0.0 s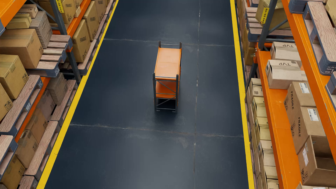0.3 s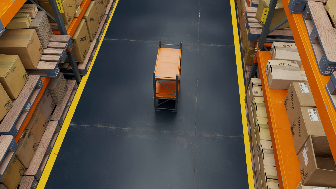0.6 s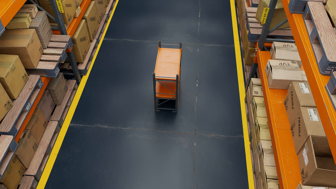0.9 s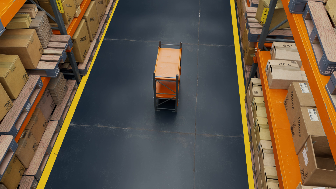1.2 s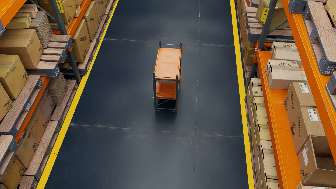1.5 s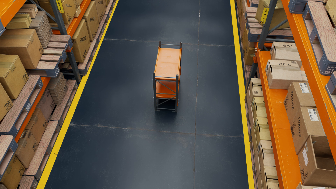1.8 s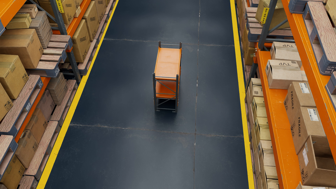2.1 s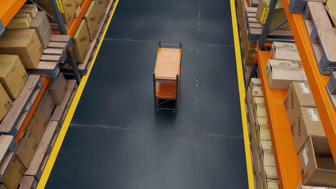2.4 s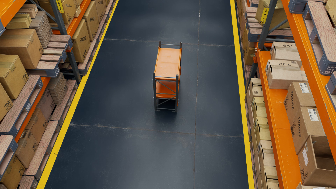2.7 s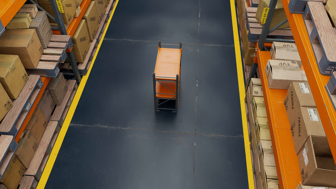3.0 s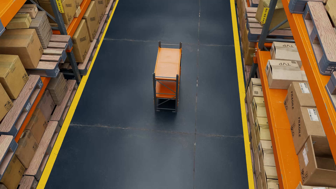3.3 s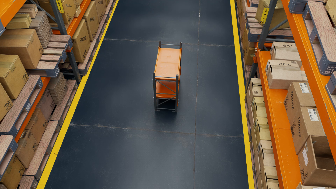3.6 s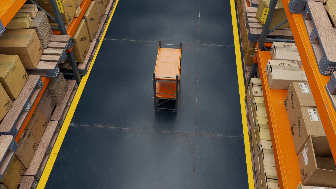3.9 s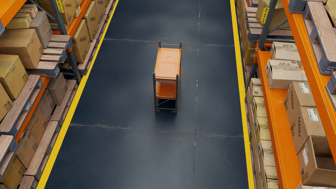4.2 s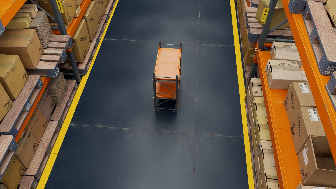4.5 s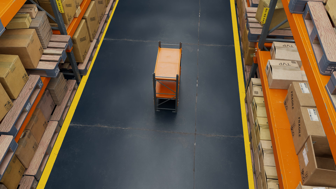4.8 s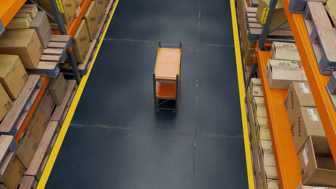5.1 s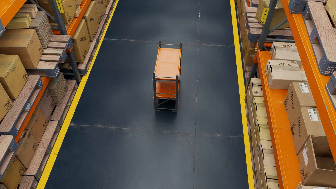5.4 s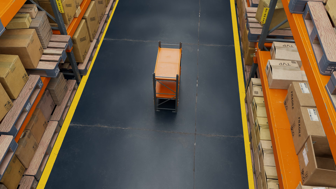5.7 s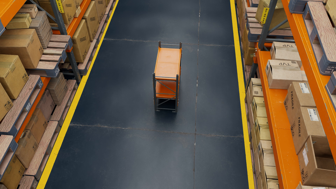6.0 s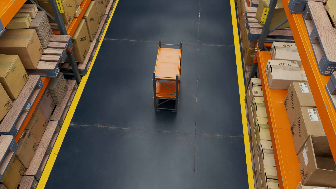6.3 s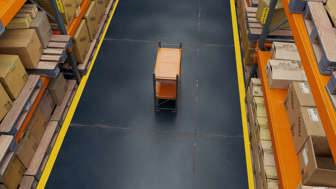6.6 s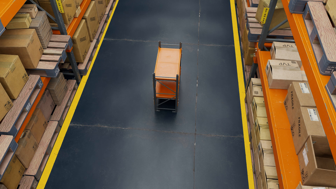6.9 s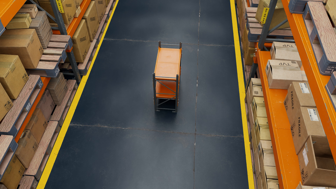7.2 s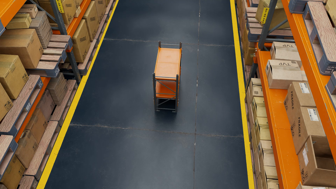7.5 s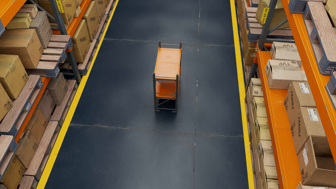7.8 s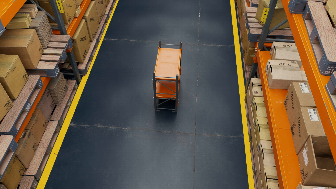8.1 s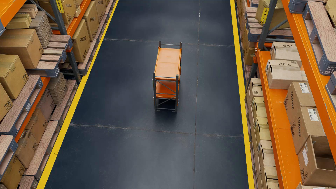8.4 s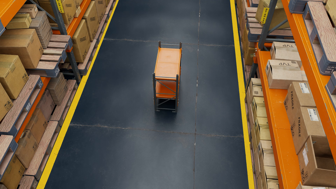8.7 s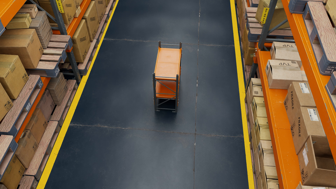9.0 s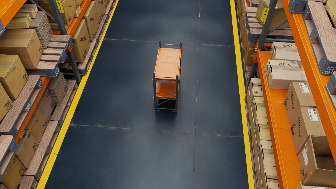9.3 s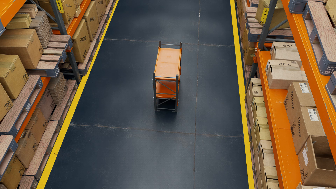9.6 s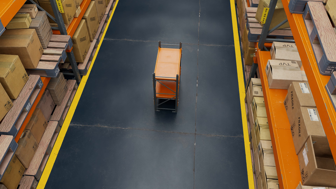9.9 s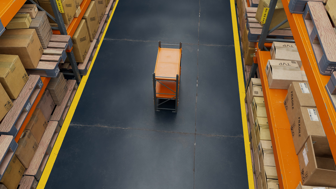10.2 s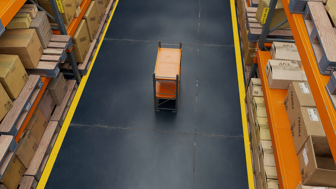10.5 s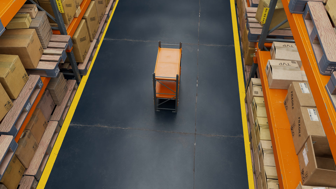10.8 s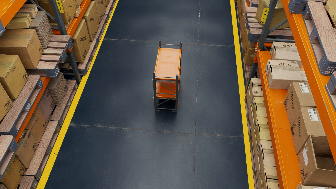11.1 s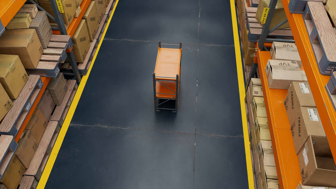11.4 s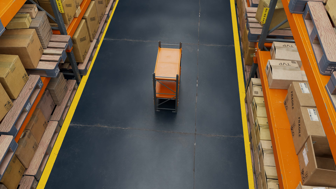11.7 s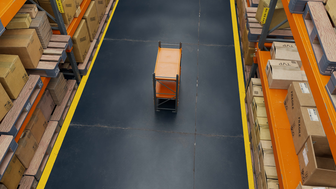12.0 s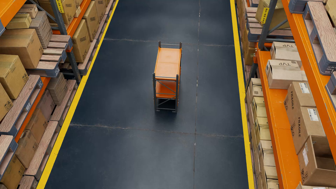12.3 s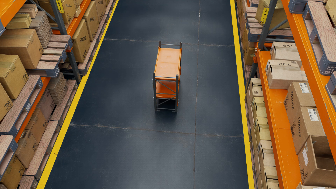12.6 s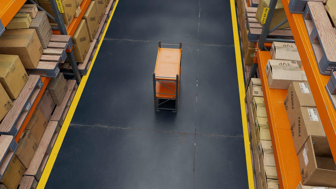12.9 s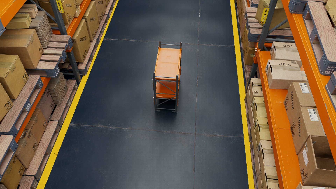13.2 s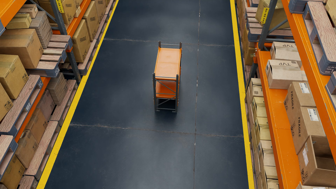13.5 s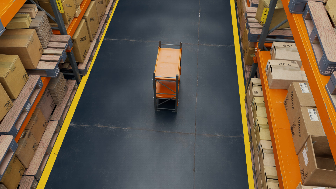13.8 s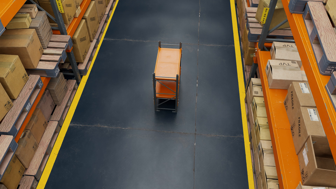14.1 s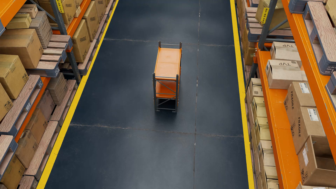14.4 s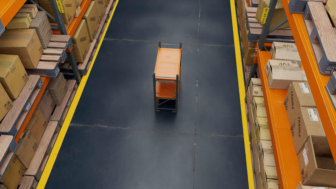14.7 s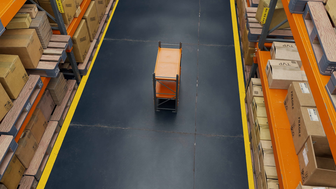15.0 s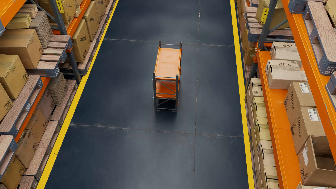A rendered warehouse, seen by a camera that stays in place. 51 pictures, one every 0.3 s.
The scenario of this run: A forklift runs into an object in its way.
